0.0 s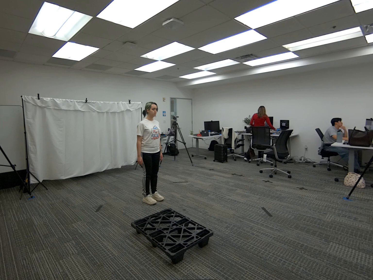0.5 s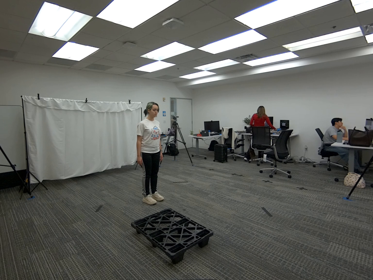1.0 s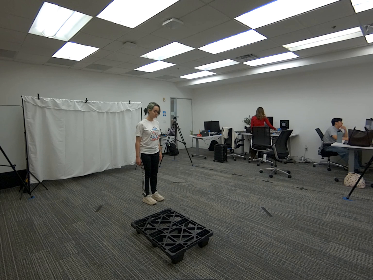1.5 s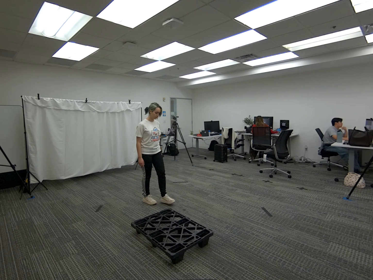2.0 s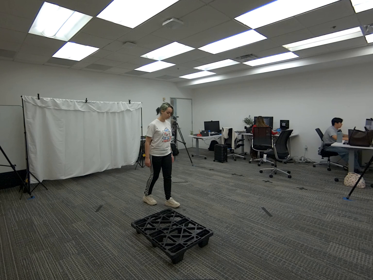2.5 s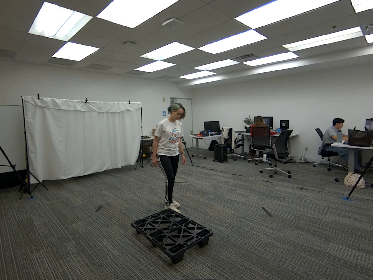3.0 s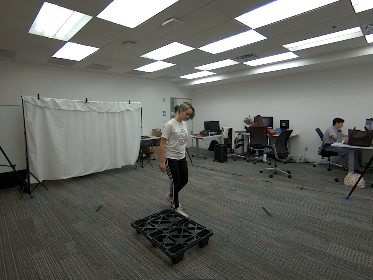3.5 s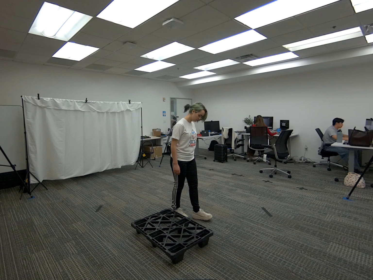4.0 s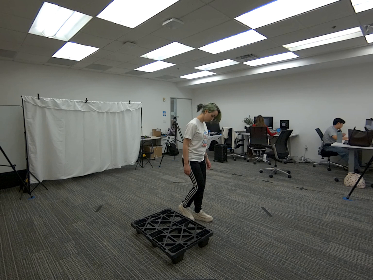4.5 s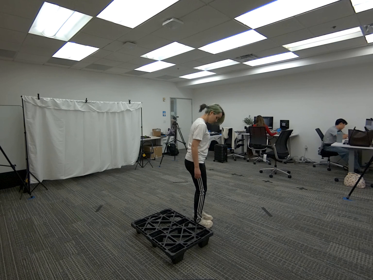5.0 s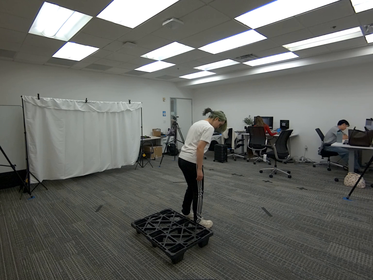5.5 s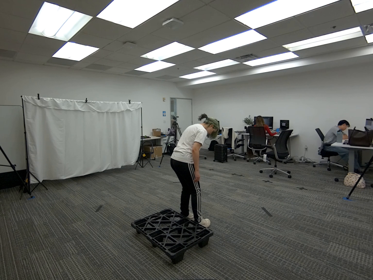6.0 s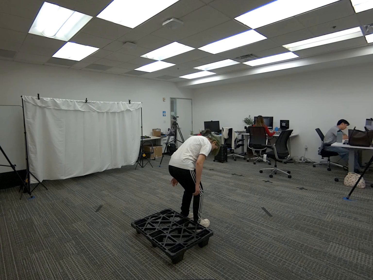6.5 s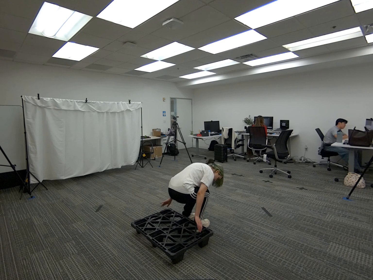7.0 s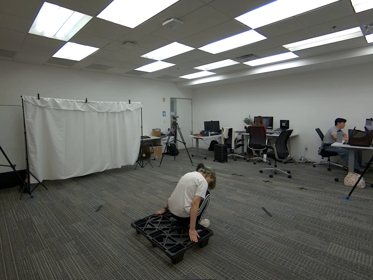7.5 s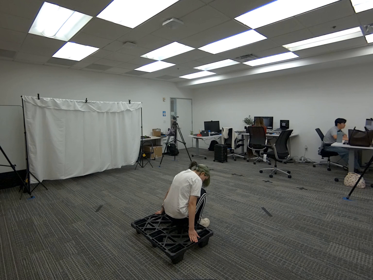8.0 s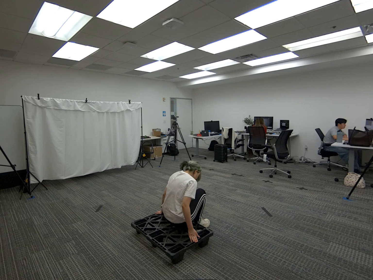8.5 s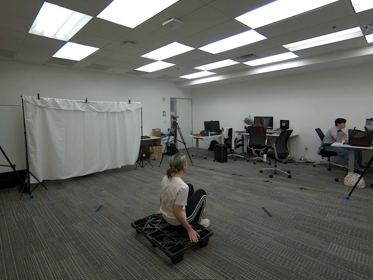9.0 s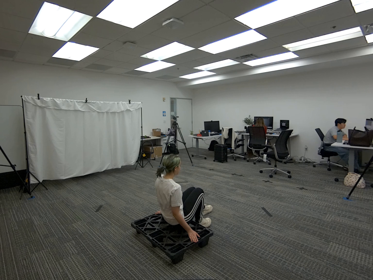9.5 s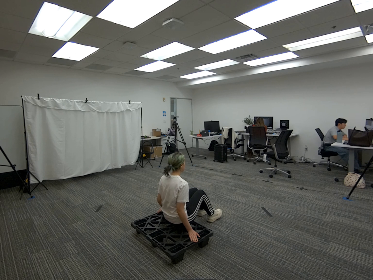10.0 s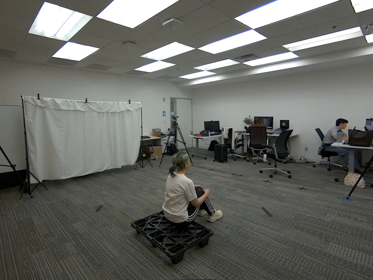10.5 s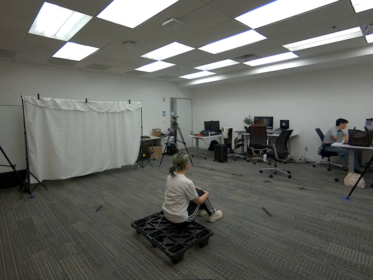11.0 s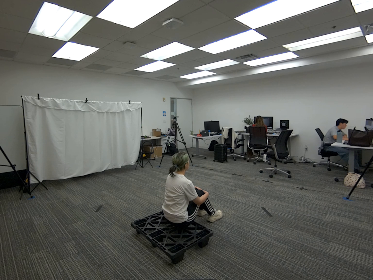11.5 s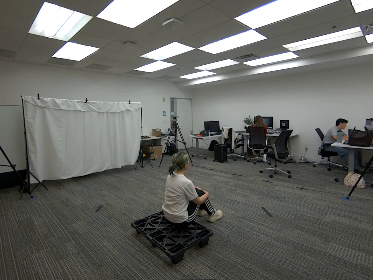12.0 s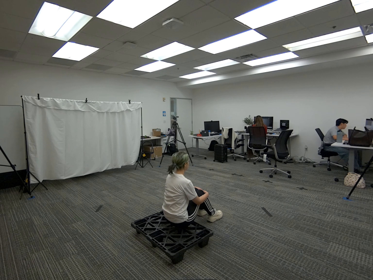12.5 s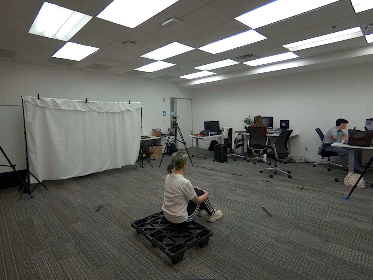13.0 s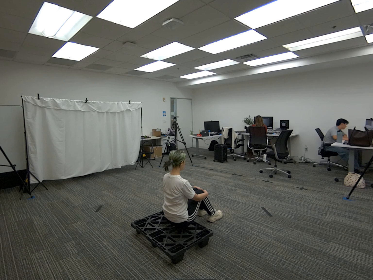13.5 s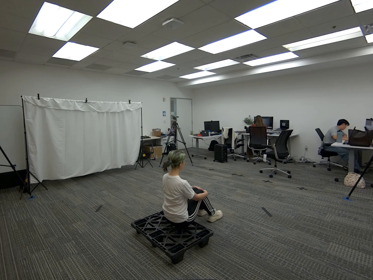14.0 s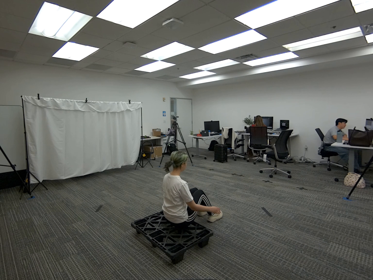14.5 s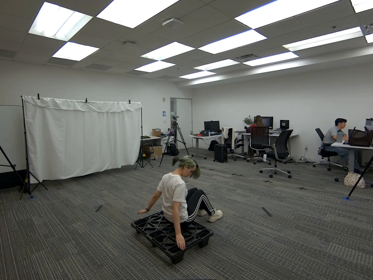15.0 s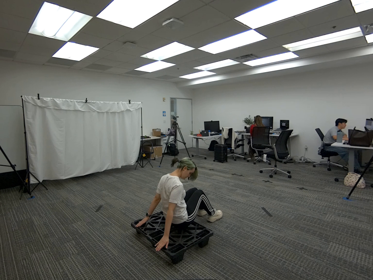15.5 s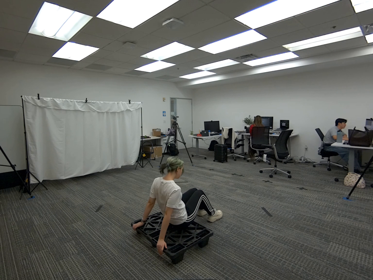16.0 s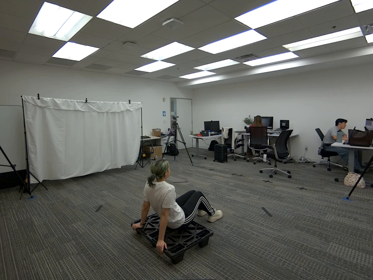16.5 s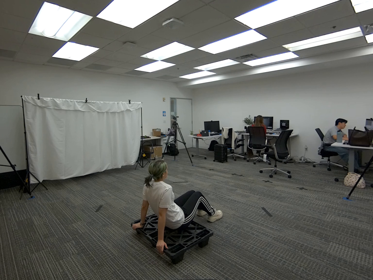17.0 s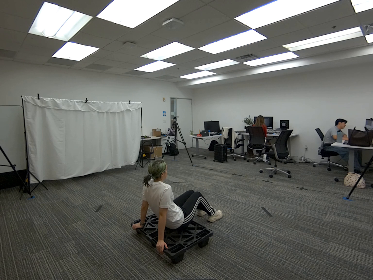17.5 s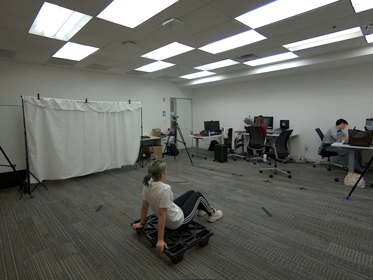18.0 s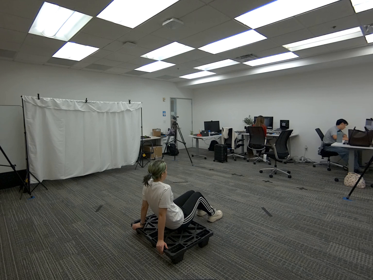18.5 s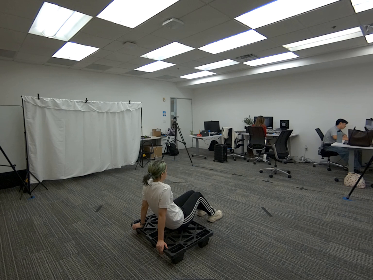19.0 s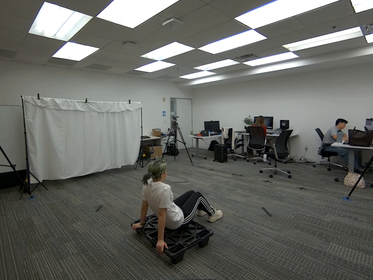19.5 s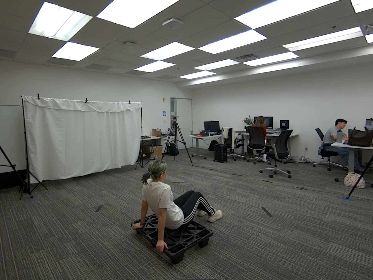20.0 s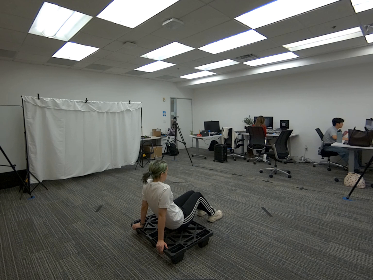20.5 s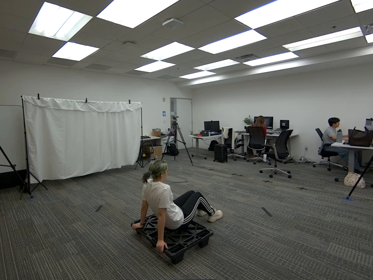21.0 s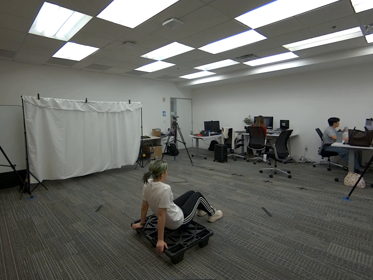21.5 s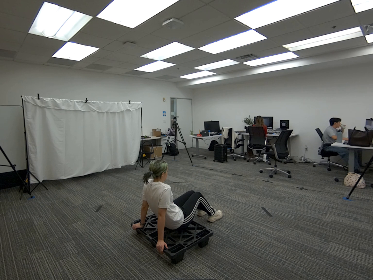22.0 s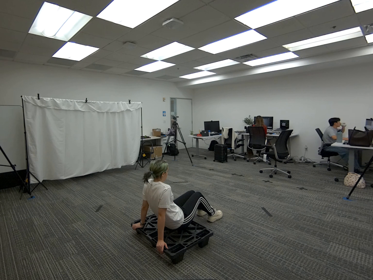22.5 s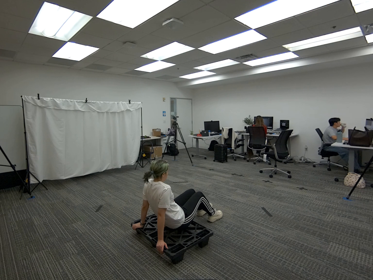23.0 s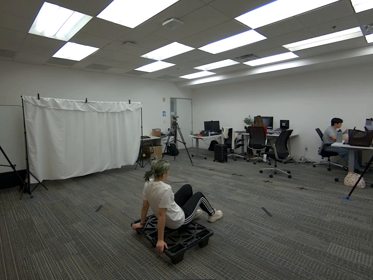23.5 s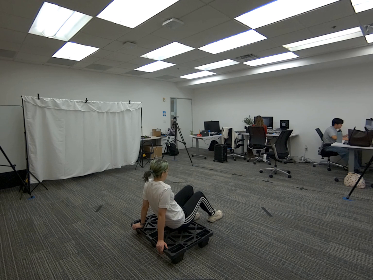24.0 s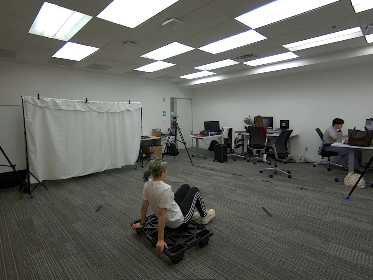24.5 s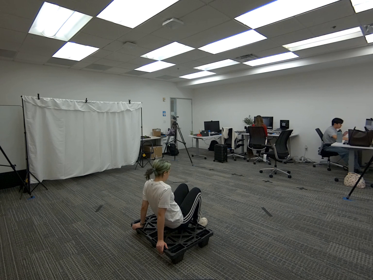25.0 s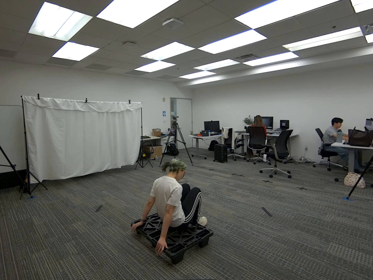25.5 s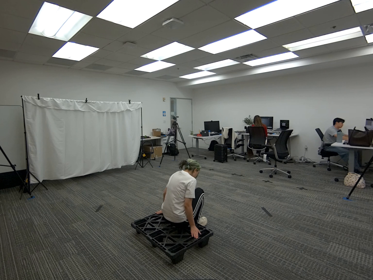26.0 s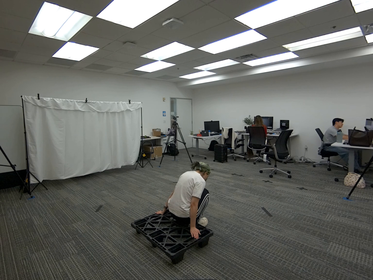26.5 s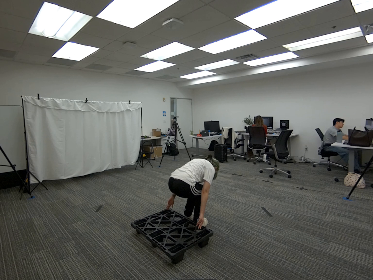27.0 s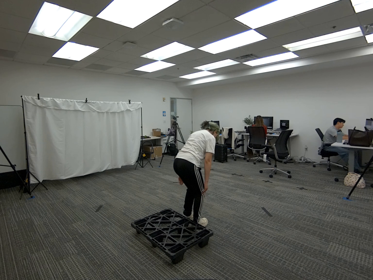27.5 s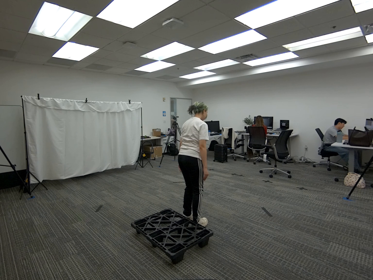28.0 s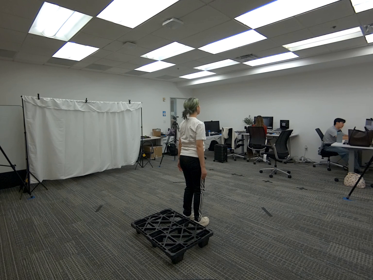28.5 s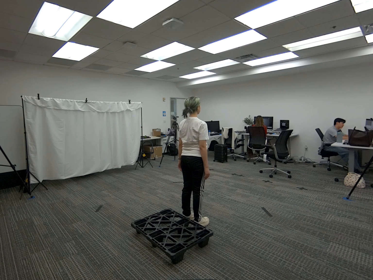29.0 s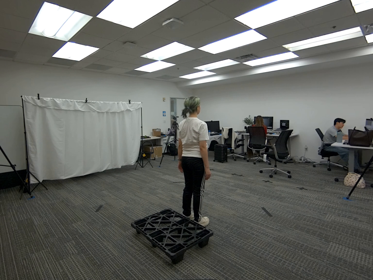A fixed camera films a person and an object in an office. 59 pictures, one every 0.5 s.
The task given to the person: Walk over to the platform on the ground and sit on the platform. Stand up when complete.
